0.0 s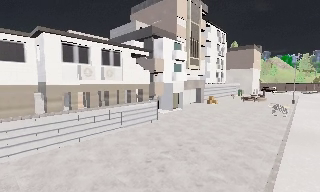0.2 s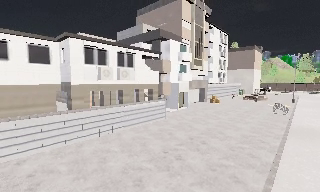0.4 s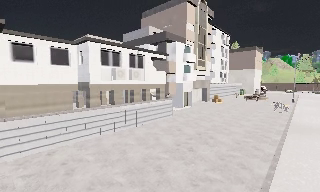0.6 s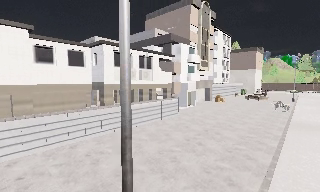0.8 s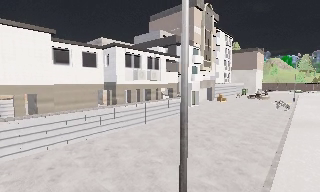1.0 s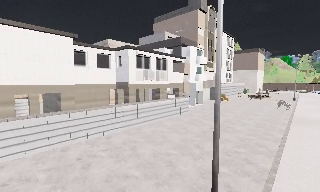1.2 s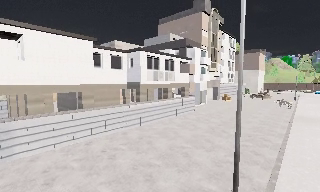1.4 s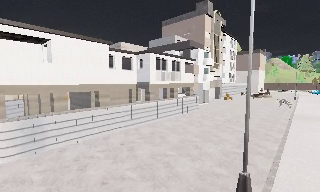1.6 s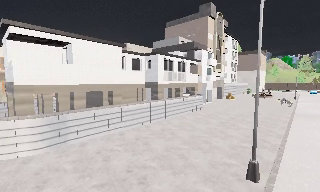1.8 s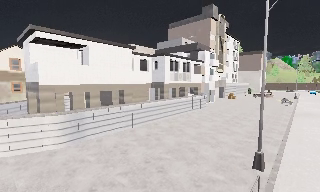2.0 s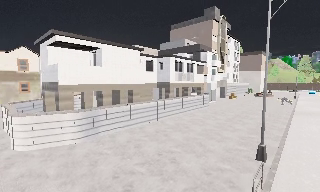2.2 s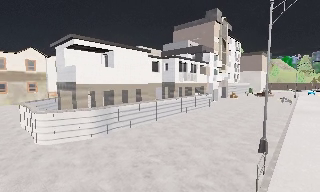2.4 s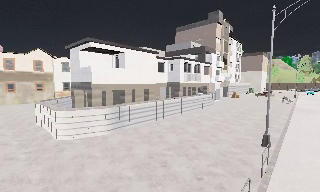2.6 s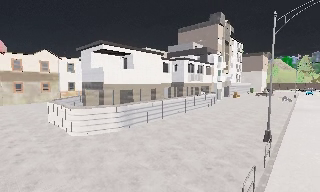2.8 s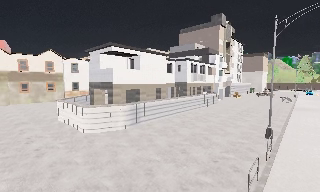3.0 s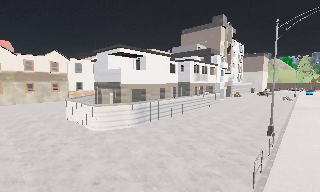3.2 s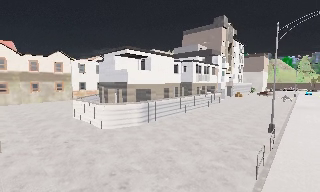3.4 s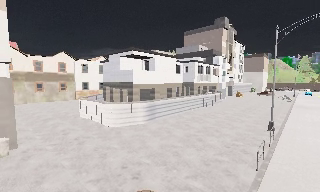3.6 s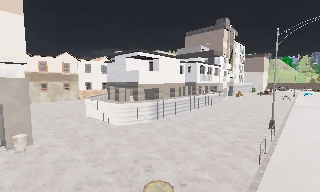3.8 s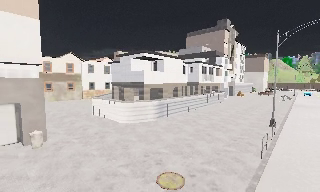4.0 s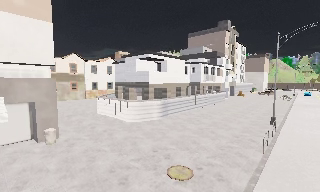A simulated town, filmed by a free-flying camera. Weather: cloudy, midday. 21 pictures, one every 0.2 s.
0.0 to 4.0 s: The camera travels backward and to its left, about 18 m, so what stands in front gets smaller. It loses speed.
The film runs forward here.
